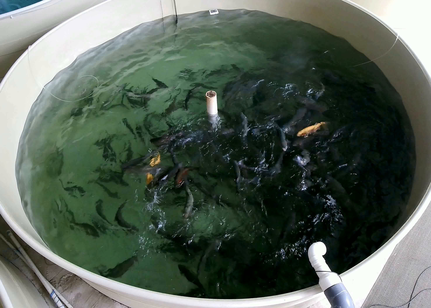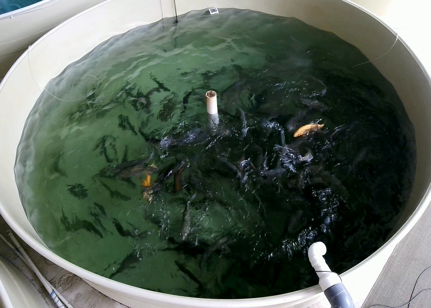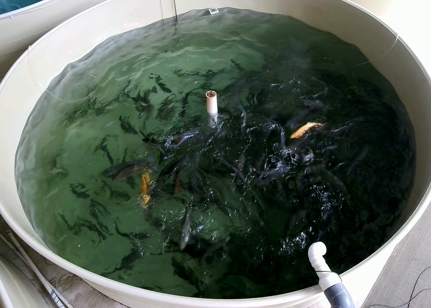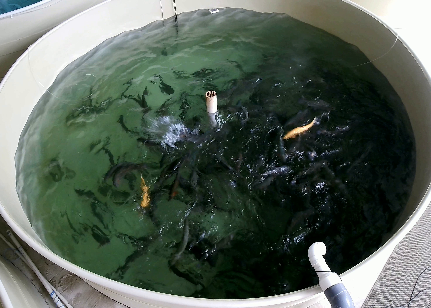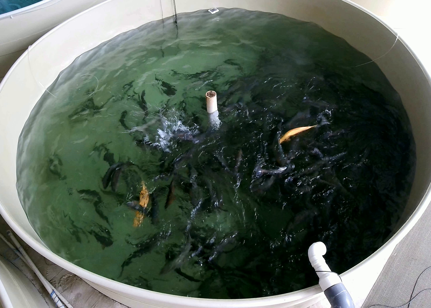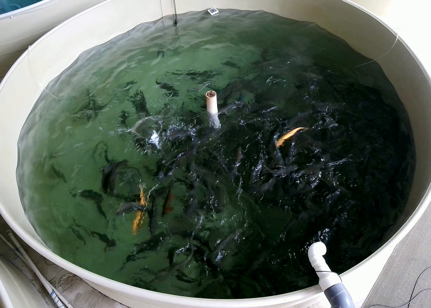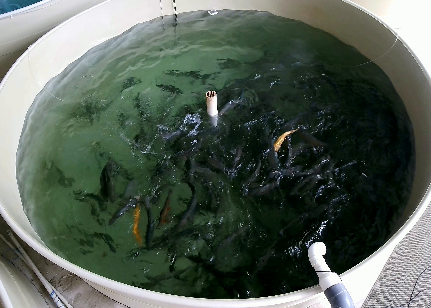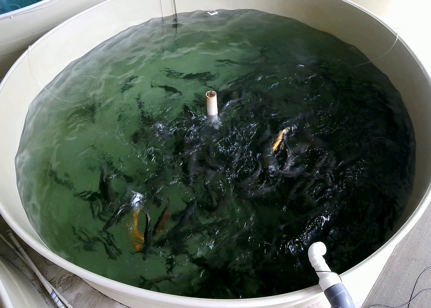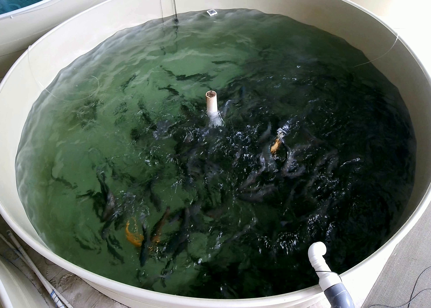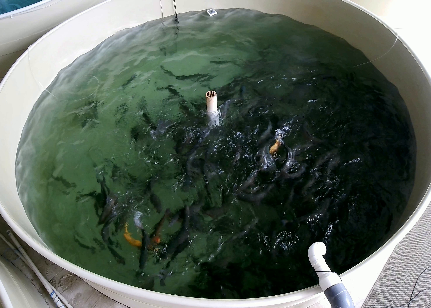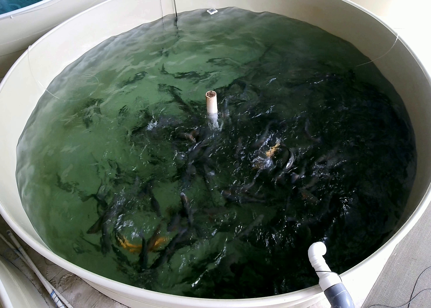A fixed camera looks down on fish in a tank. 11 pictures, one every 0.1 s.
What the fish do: Strong feeding.
